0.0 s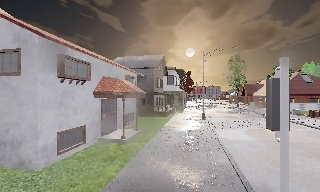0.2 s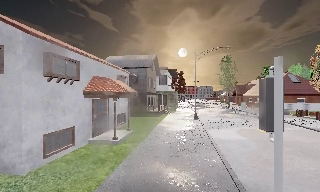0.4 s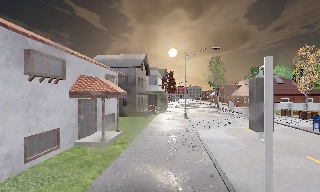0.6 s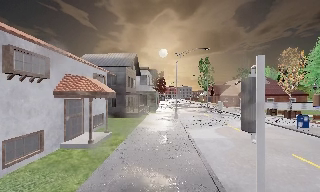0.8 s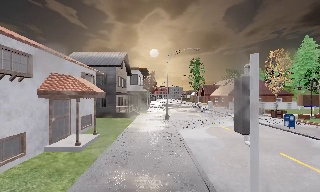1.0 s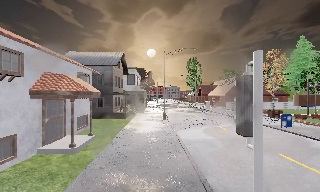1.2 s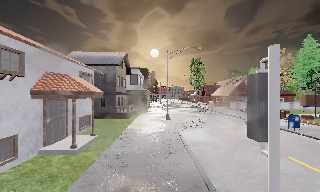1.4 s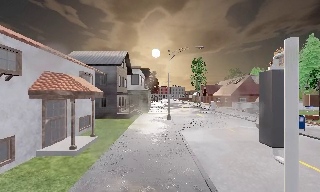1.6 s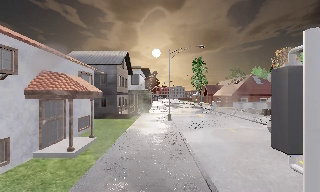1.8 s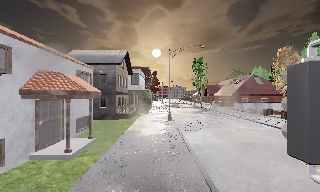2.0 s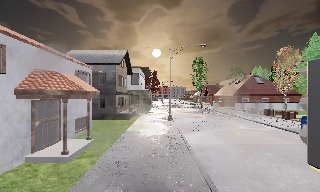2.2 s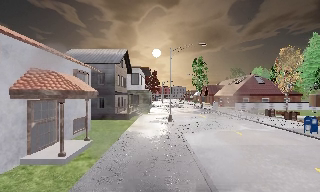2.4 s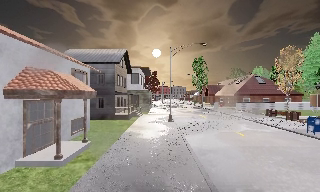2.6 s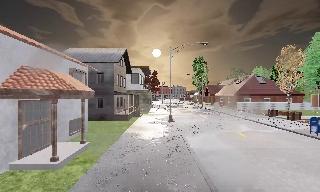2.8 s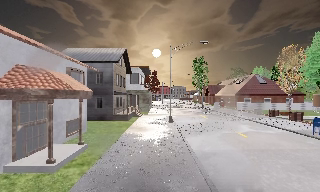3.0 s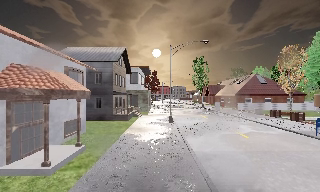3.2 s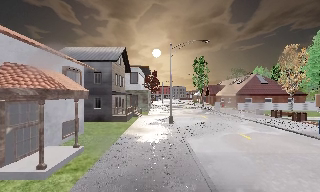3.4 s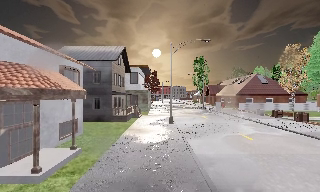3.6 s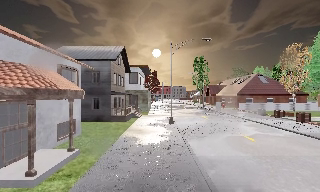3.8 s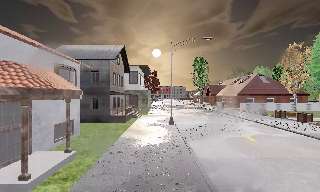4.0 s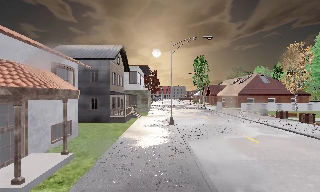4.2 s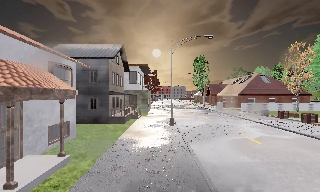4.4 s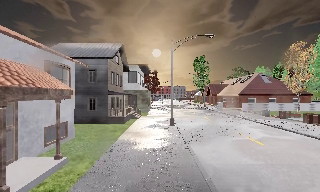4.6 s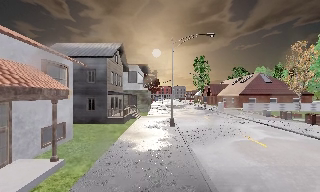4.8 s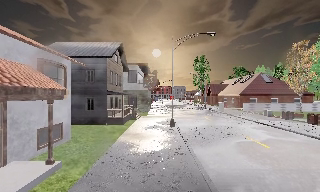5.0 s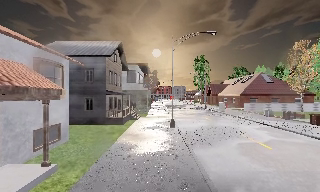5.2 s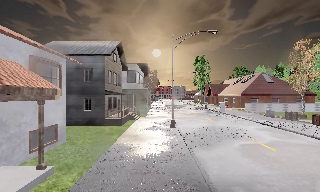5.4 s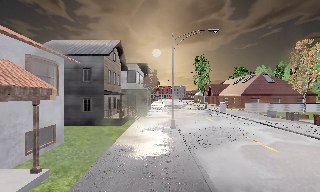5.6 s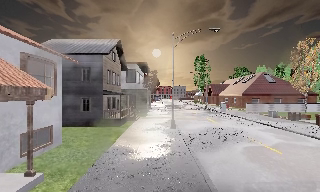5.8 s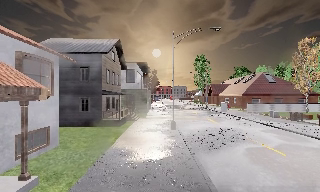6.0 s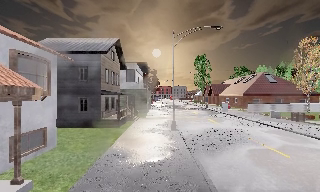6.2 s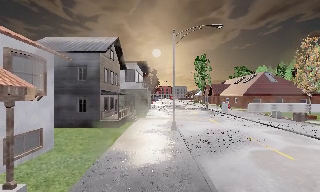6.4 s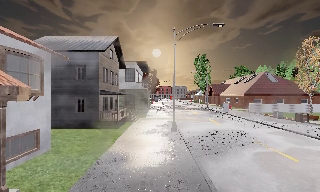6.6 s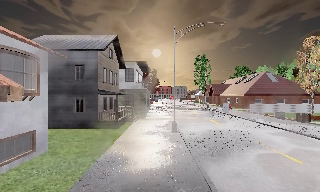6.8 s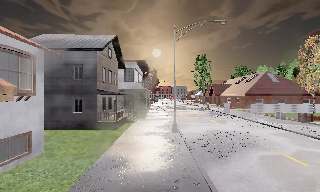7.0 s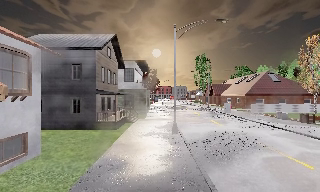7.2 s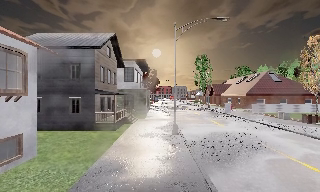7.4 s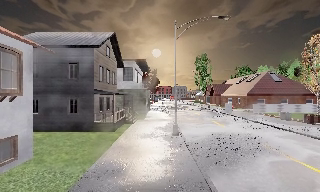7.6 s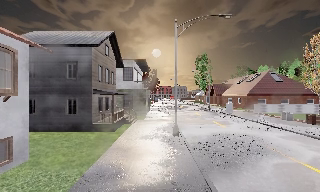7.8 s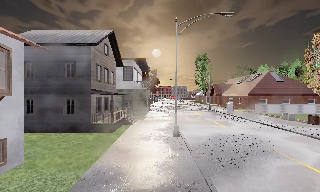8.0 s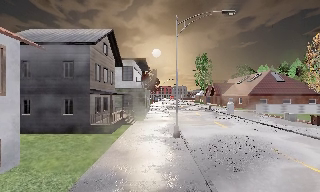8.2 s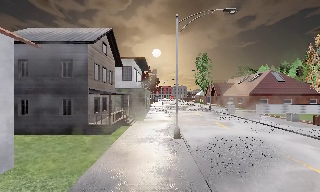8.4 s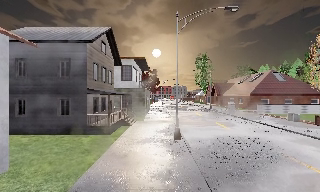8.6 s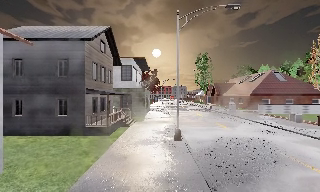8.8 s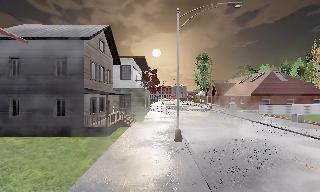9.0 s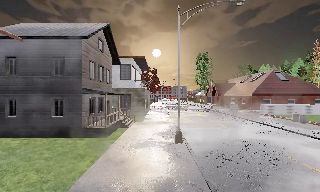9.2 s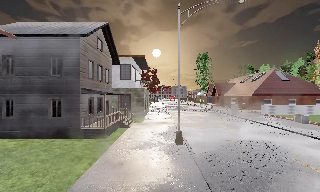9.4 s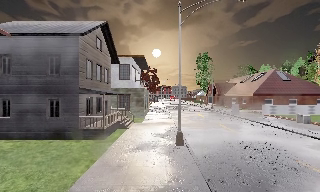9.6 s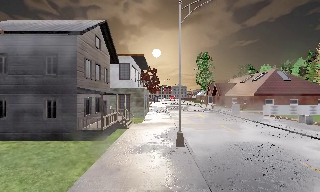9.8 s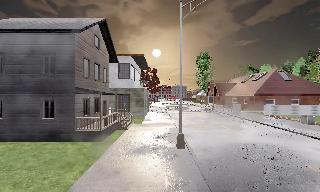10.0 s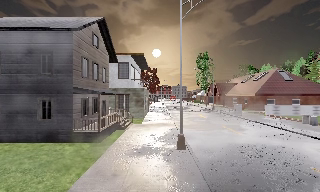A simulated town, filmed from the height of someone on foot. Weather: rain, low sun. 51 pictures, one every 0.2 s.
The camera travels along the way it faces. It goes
forward.
0.0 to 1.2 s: The camera pans to its right, which is clockwise from overhead, by about 15 degrees. It travels forward, about 1 m, so what stands in front looms larger.
1.2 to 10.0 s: The camera travels forward, about 9 m, so what stands in front looms larger.
The film runs forward here.
